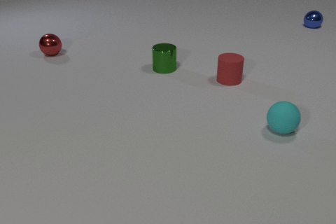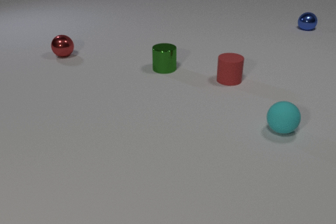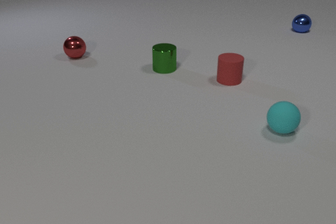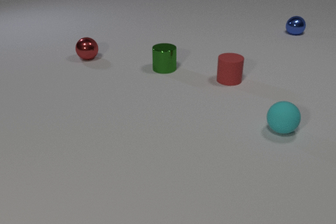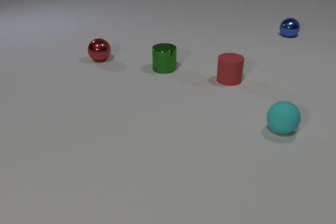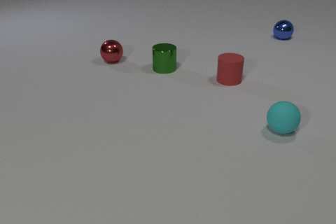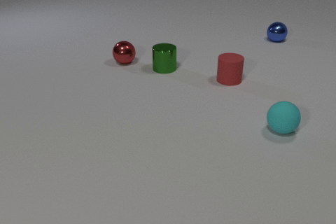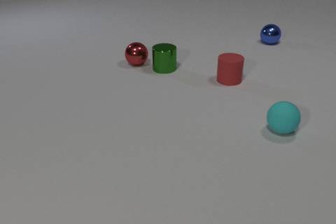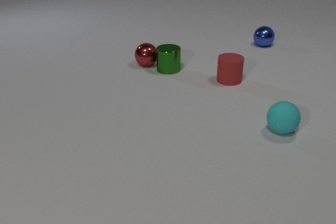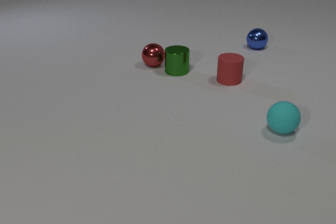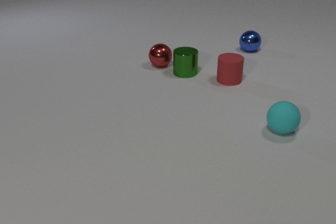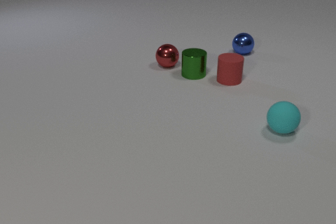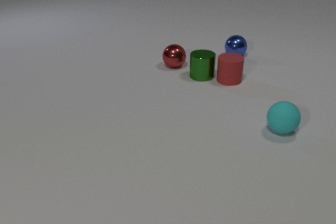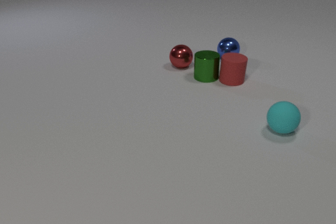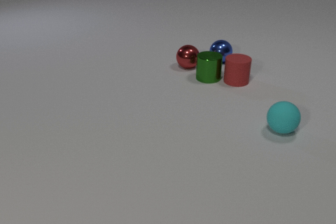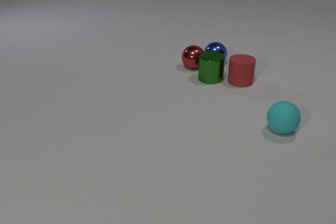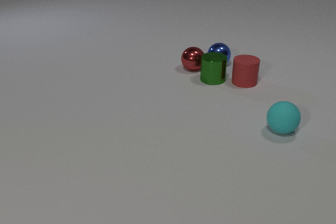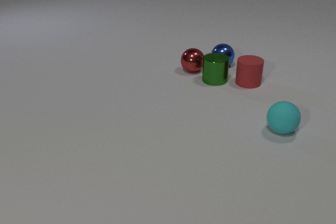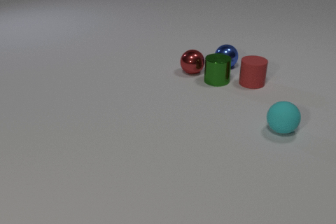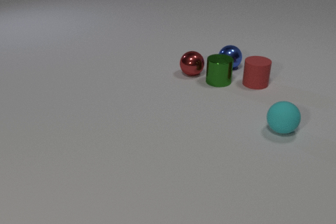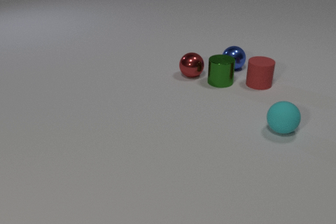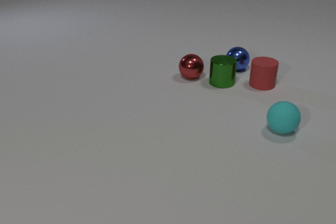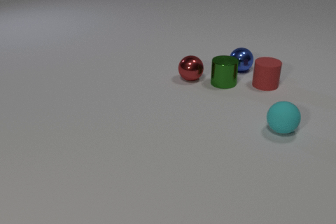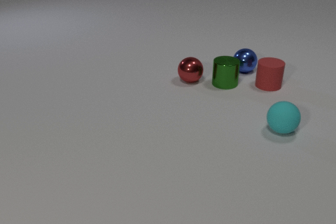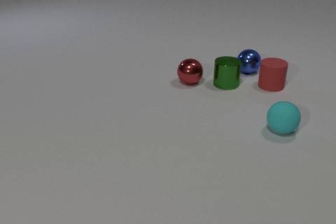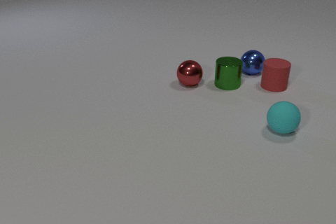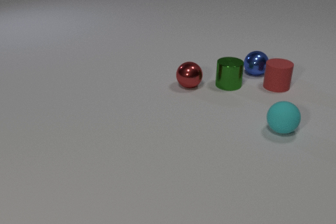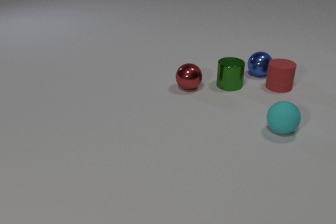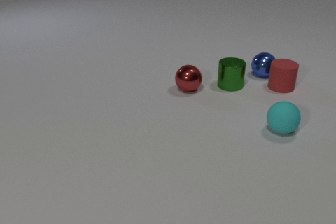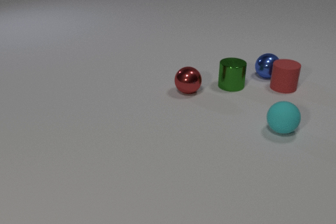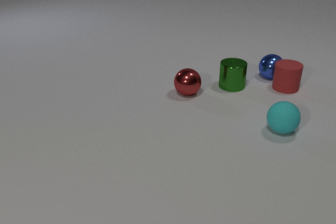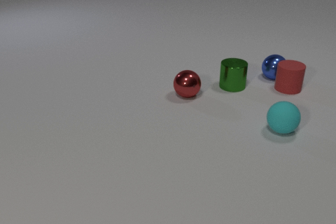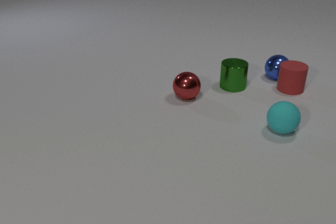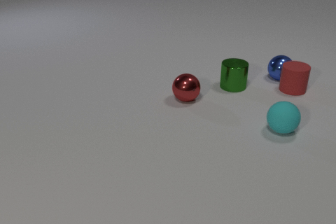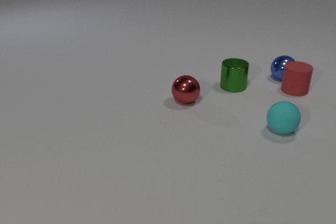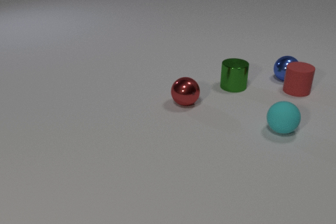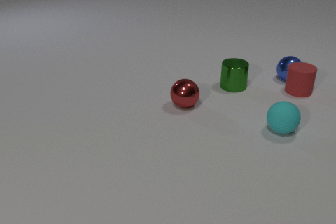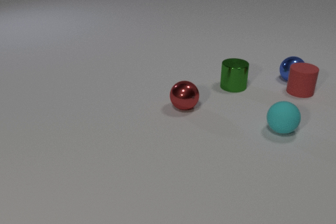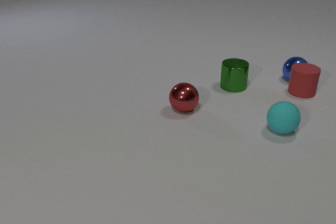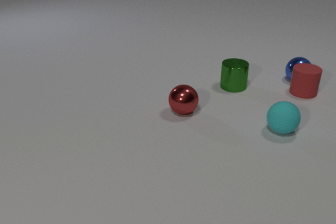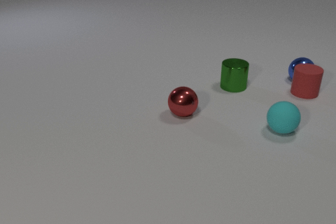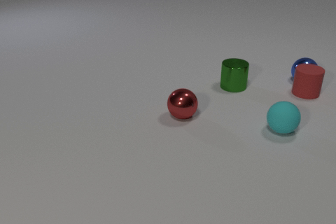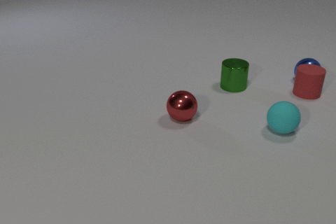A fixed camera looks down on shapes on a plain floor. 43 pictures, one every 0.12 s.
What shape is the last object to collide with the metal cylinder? cylinder.
How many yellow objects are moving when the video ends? 0.
What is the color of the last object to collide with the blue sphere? red.
0.00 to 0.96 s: The red metal sphere rolls to the right and toward the camera. The blue metal sphere rolls toward the camera and to the left. The red metal sphere and the green metal cylinder collide.
0.96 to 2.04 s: The red metal sphere rolls to the right. The green metal cylinder slides to the right and toward the camera. The blue metal sphere rolls toward the camera and to the left. The red rubber cylinder slides to the right. The green metal cylinder and the red rubber cylinder collide. The red metal sphere and the blue metal sphere collide.
2.04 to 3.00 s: The red metal sphere rolls toward the camera. The green metal cylinder slides to the right and toward the camera. The blue metal sphere rolls to the right and toward the camera. The red rubber cylinder slides to the right.
3.00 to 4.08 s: The red metal sphere rolls toward the camera. The green metal cylinder slides to the right. The blue metal sphere rolls to the right. The red rubber cylinder slides to the right. The blue metal sphere and the red rubber cylinder collide.
4.08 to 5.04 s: The red metal sphere rolls toward the camera. The blue metal sphere rolls to the right. The red rubber cylinder slides to the right.
